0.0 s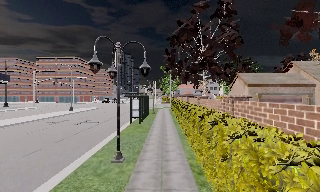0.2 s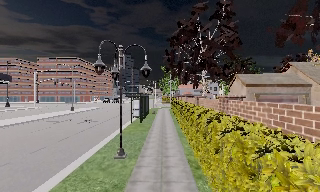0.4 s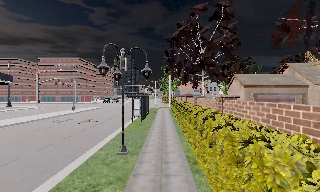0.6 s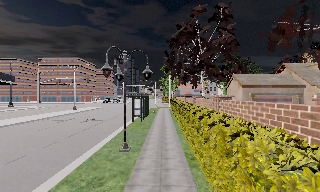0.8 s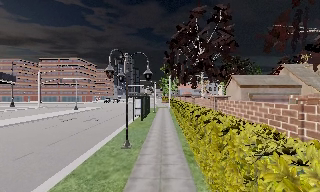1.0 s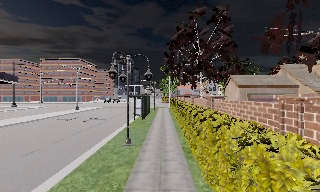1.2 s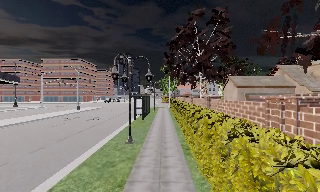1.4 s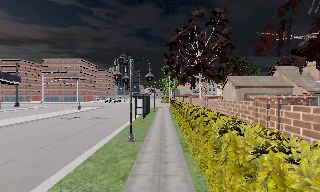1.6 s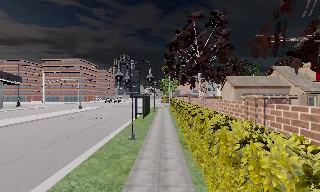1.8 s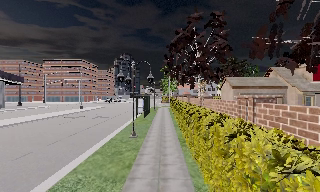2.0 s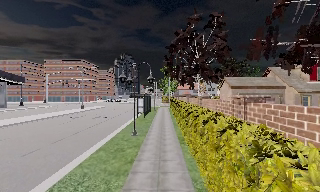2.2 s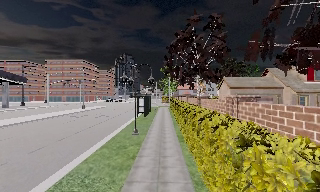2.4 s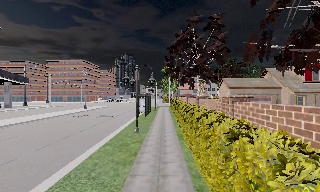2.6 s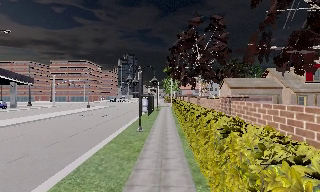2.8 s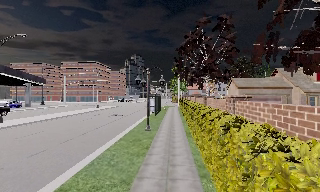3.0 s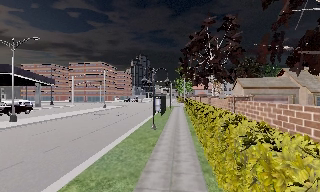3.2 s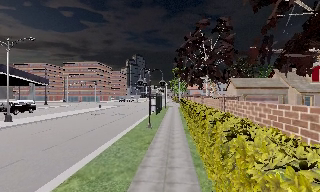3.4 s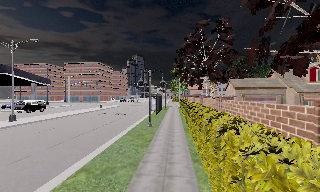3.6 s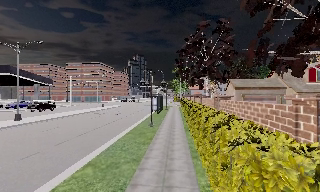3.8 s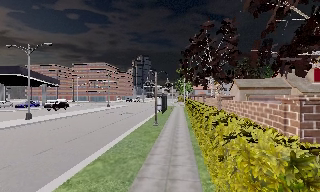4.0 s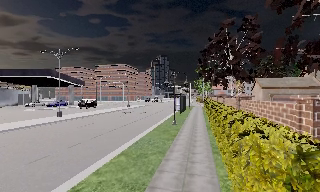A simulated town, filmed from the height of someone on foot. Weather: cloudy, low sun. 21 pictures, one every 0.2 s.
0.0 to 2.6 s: The camera travels backward, about 5 m, so what stands in front gets smaller.
2.6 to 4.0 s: The camera swings to its left by about 10 degrees, and the scene slides to the right. It travels backward, about 3 m, so what stands in front gets smaller.
The film runs backward here.
